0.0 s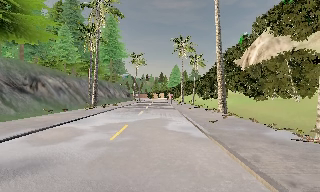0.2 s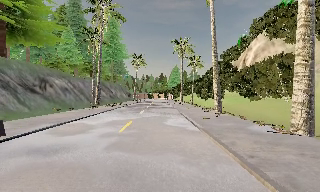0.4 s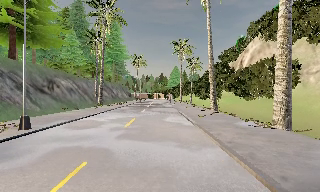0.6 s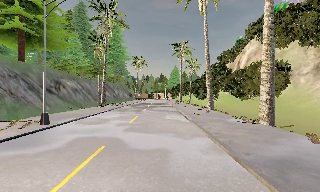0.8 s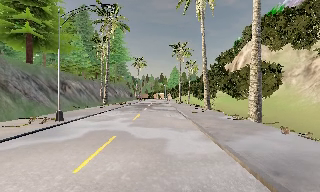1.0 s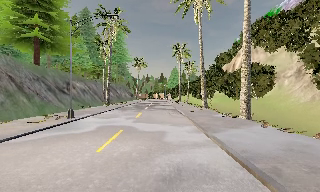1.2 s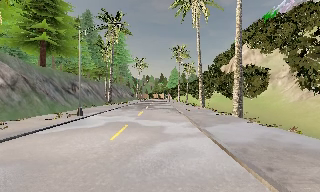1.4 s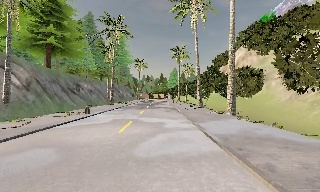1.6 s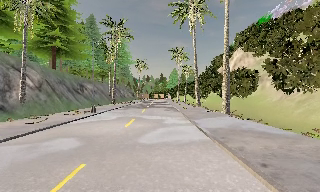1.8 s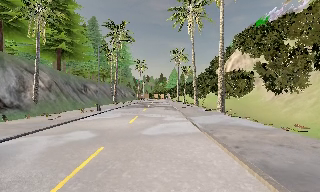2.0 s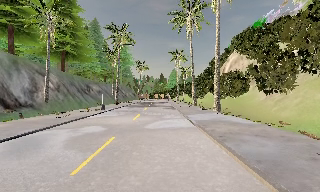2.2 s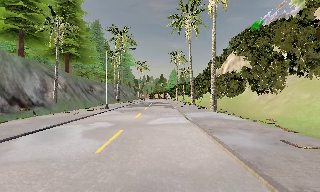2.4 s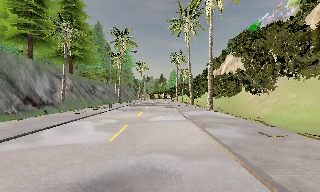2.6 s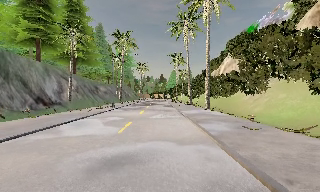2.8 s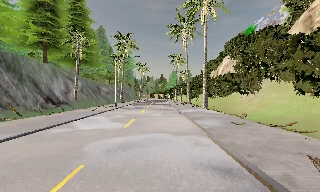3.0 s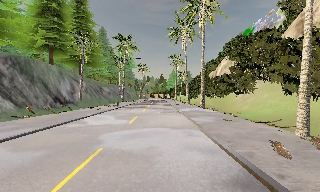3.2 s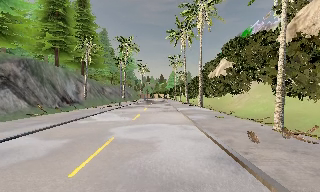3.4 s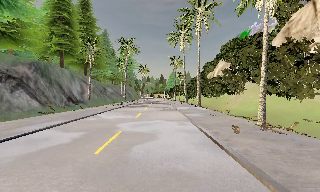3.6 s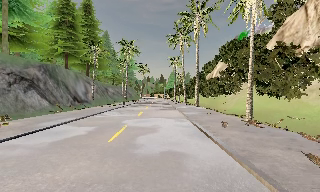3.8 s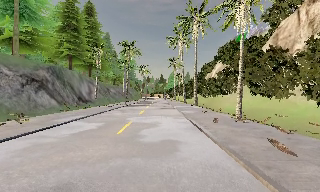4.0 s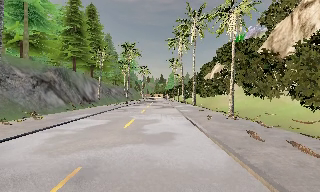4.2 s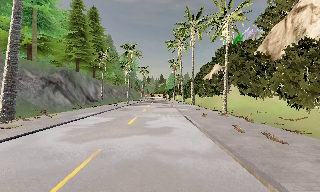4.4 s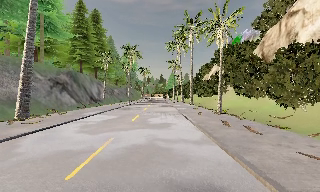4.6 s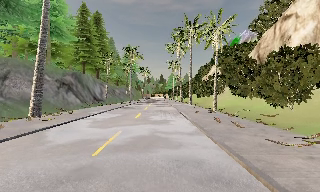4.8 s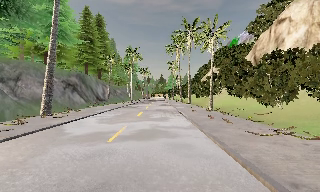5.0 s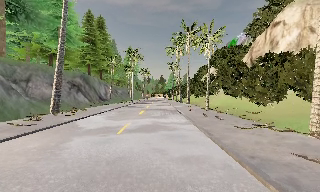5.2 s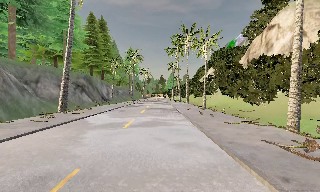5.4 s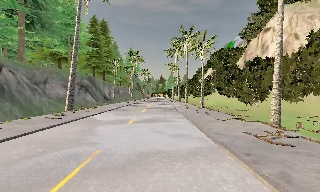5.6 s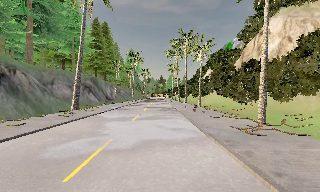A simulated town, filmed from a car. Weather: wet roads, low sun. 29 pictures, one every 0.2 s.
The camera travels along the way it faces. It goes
backward.
0.0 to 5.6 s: The camera travels backward, about 40 m, so what stands in front gets smaller.
The film runs backward here.
